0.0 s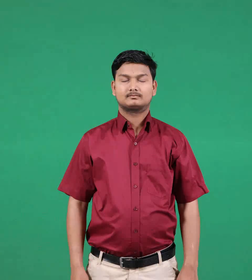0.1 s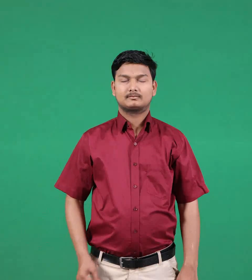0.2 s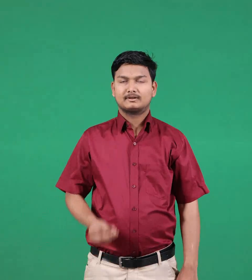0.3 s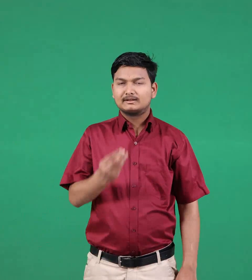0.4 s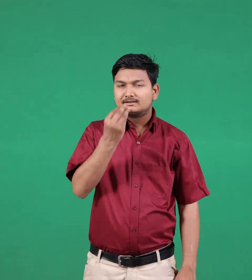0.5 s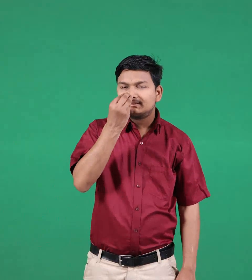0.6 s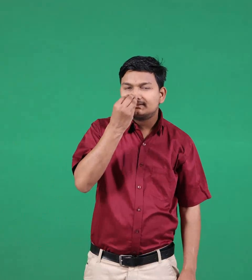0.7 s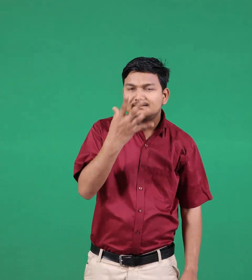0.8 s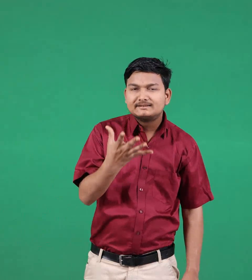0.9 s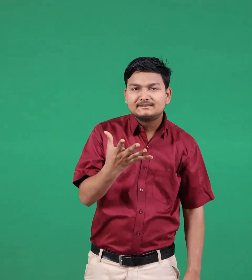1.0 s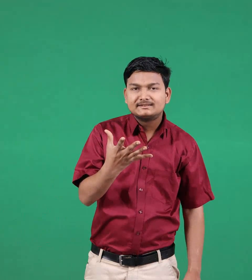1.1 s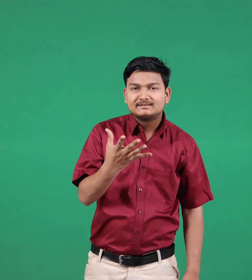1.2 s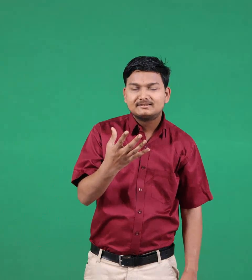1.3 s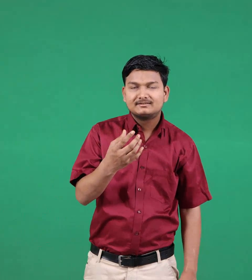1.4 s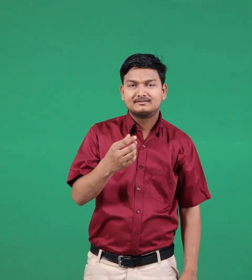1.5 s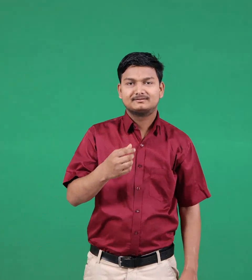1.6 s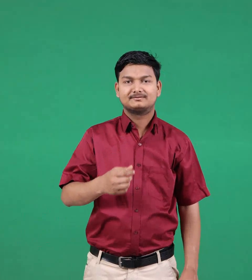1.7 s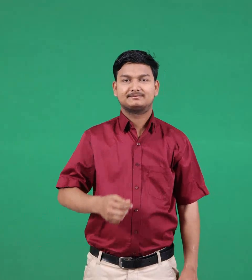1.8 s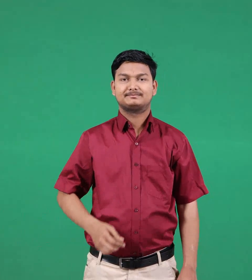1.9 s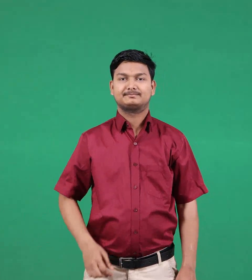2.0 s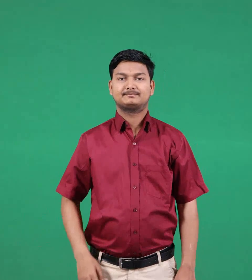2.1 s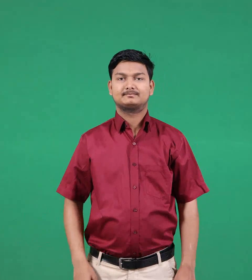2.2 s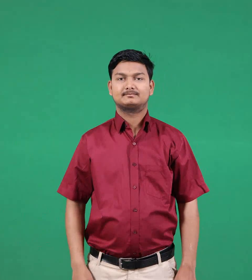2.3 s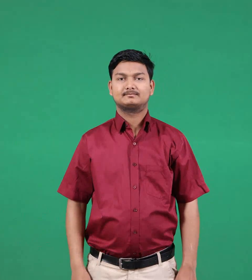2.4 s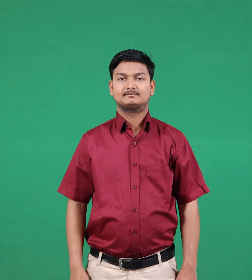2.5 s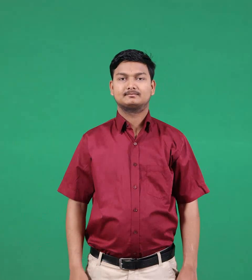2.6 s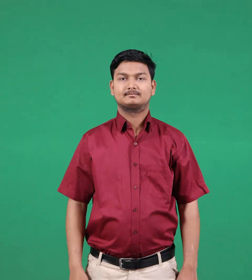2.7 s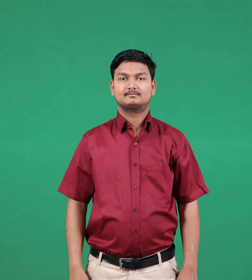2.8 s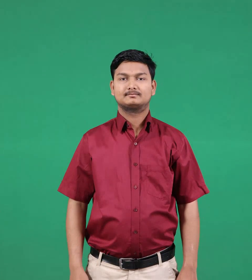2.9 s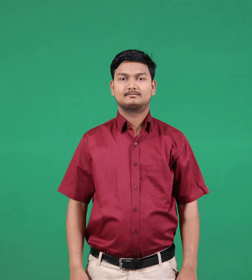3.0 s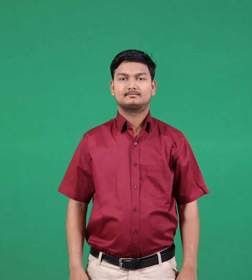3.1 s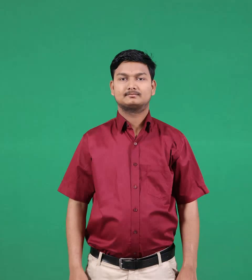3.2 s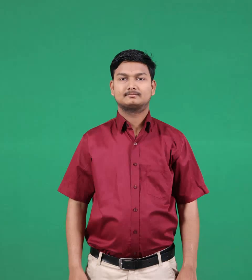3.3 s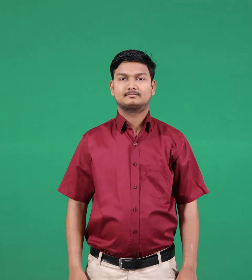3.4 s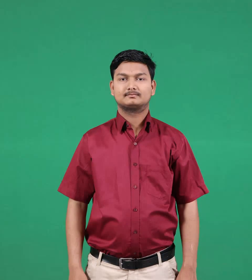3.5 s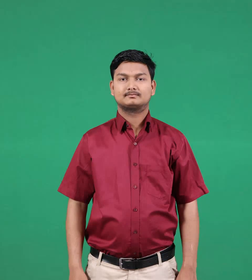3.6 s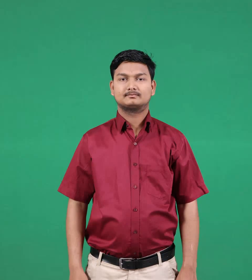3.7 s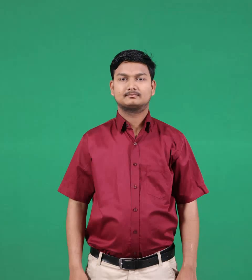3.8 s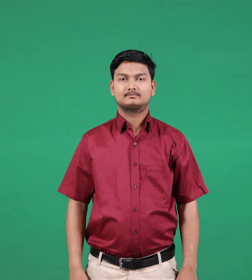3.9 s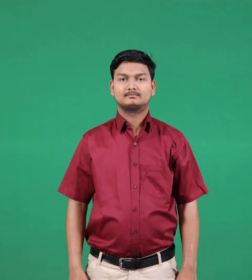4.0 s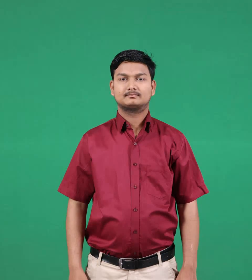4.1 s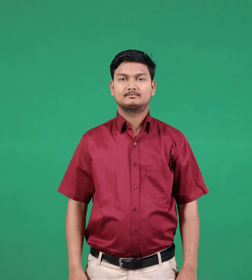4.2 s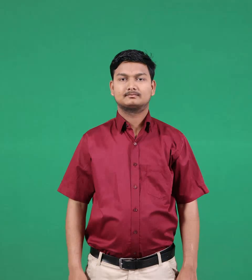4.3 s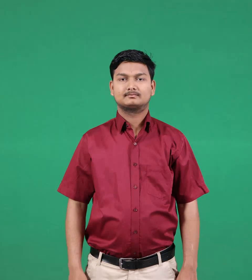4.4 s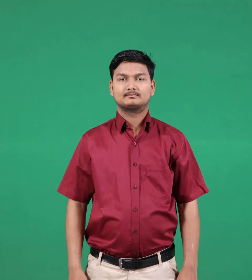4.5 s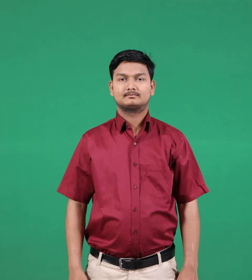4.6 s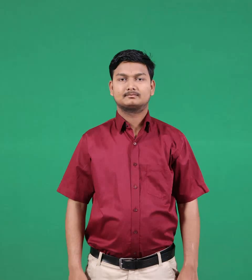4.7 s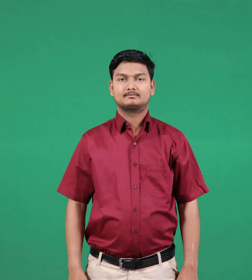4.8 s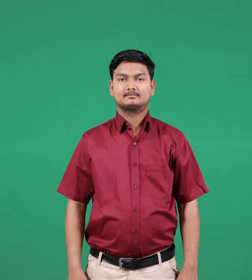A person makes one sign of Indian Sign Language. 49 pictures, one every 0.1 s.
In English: easy
